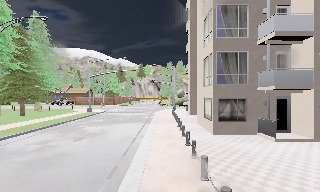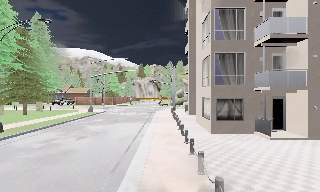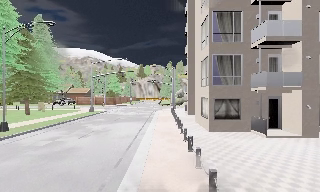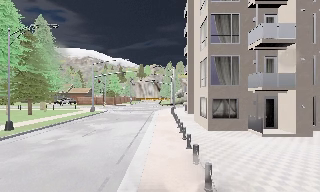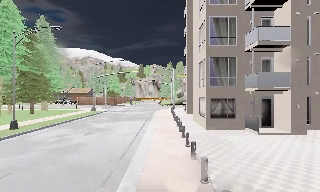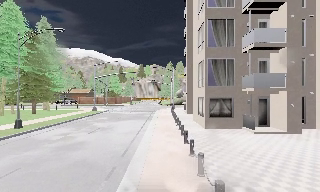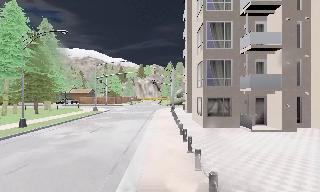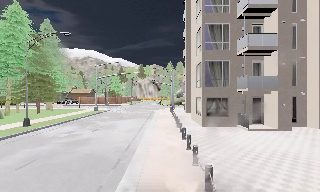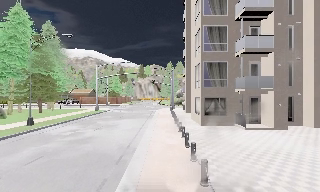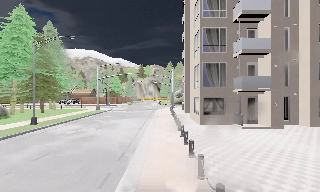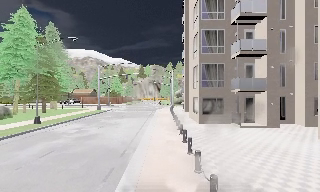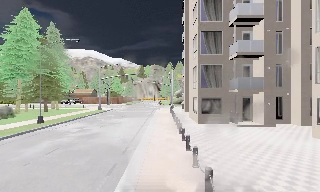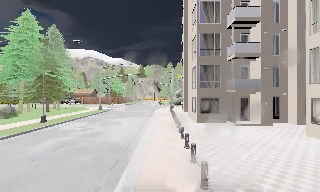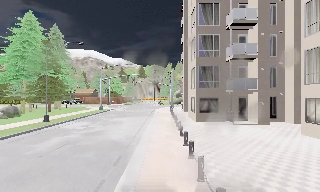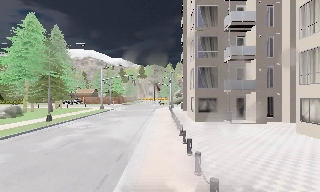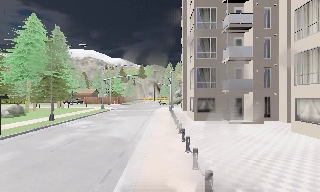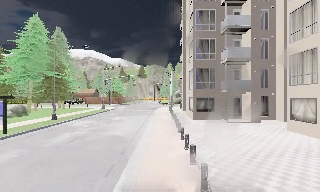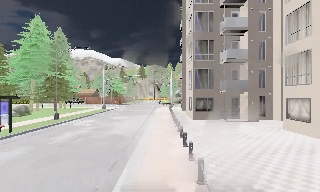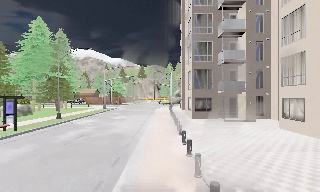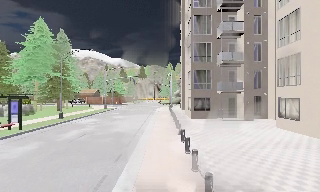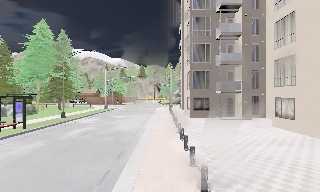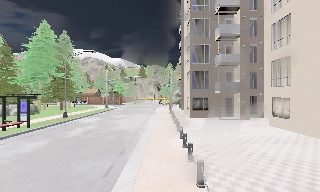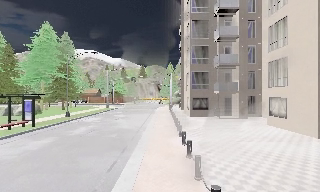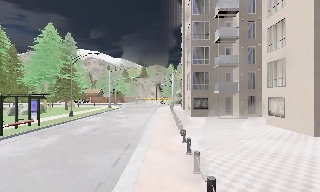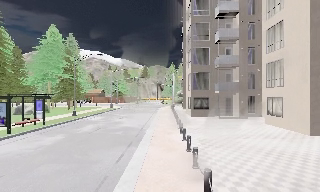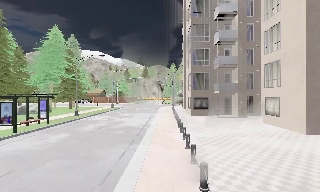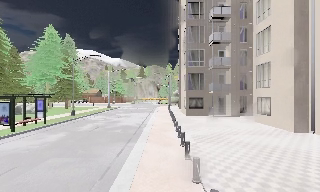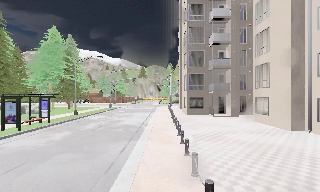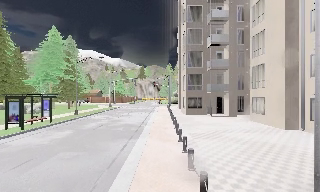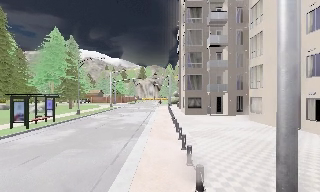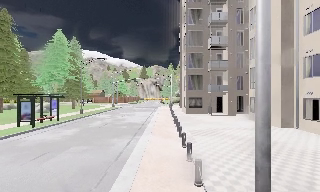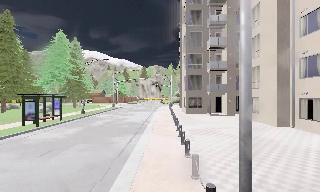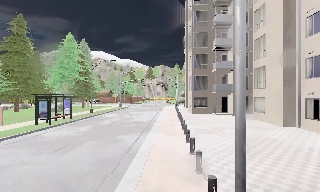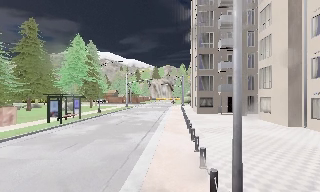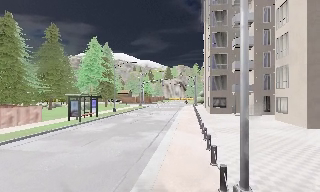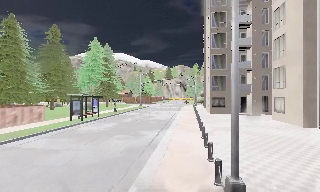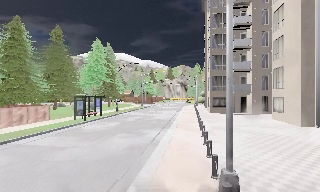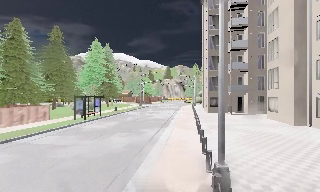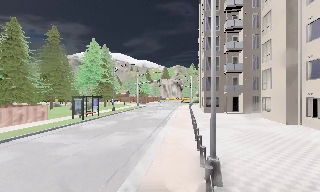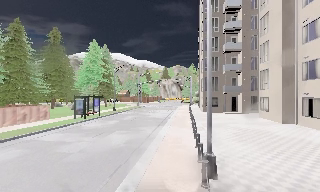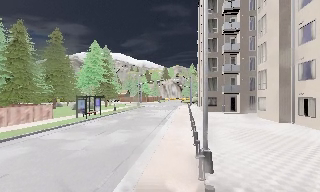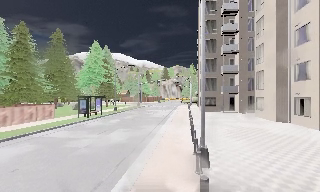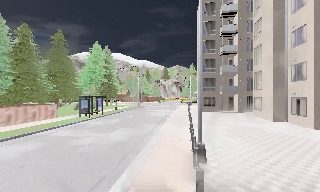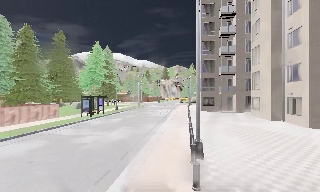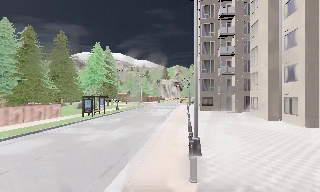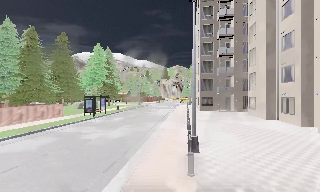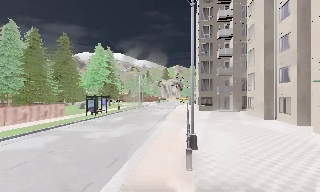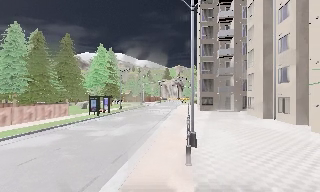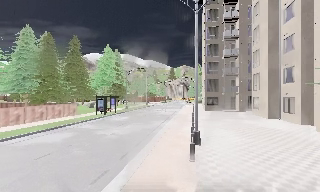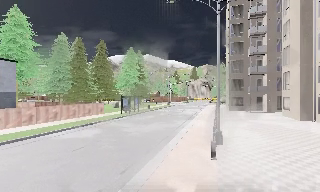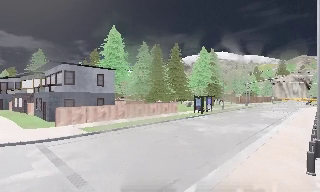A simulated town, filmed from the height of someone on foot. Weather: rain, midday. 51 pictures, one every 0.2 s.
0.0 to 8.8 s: The camera travels backward, about 17 m, so what stands in front gets smaller.
8.8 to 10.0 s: The camera swings to its left by about 35 degrees, and the scene slides to the right. It travels backward, about 2.5 m.
The film runs backward here.
